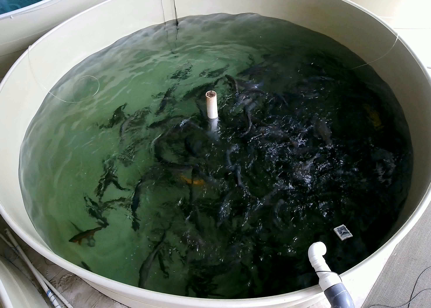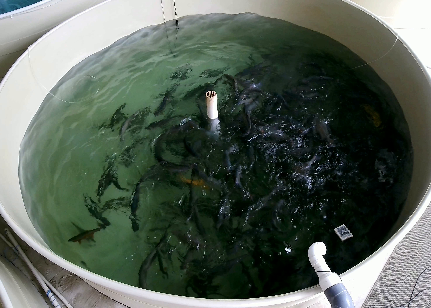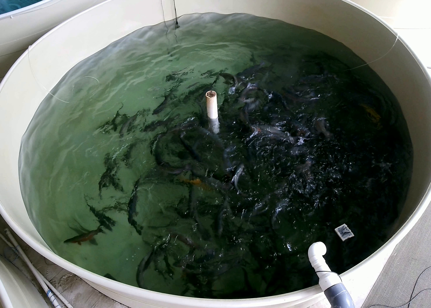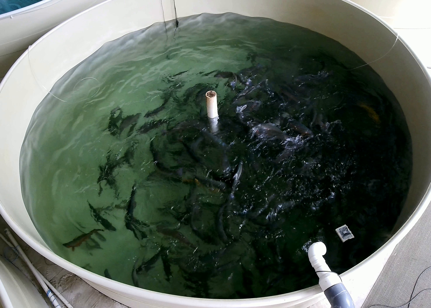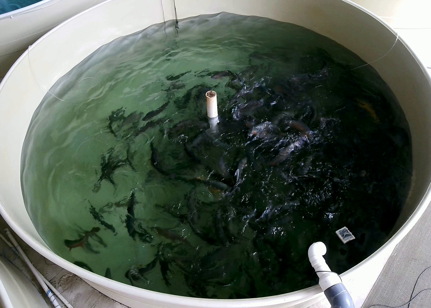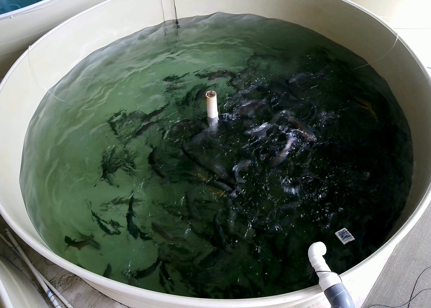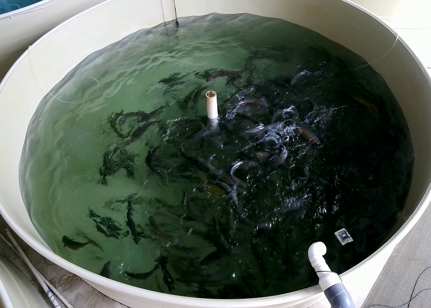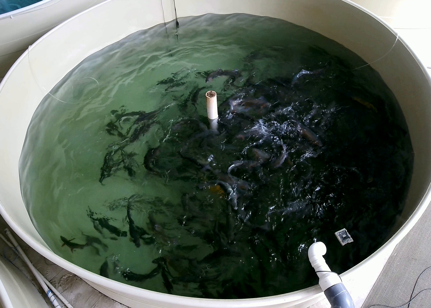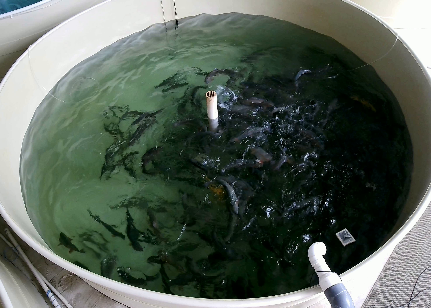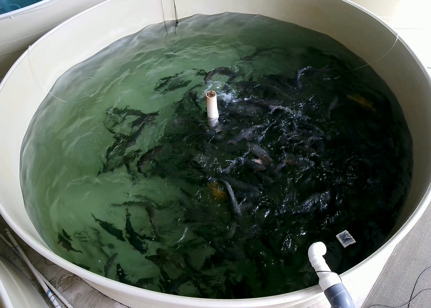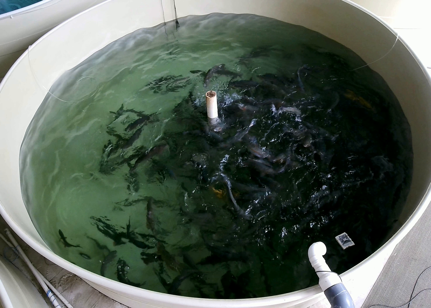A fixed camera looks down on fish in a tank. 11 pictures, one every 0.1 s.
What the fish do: Weak feeding.
